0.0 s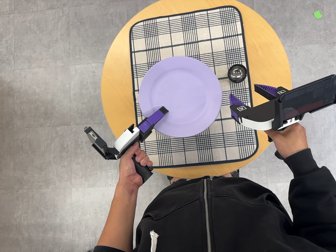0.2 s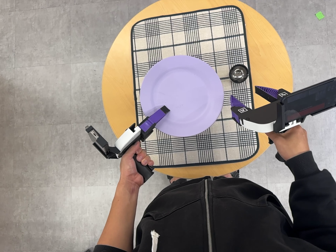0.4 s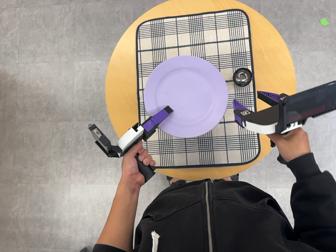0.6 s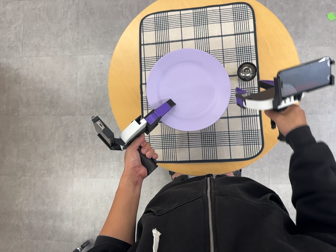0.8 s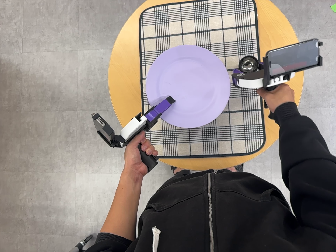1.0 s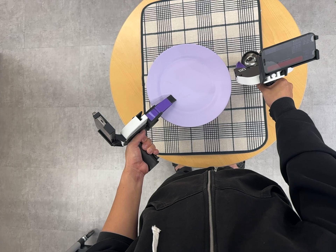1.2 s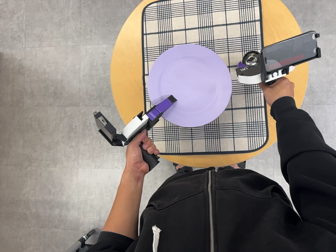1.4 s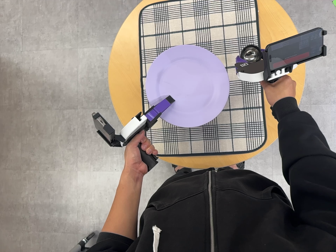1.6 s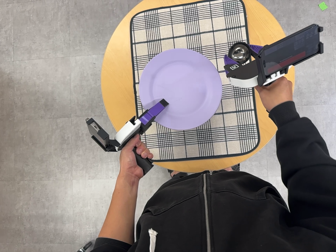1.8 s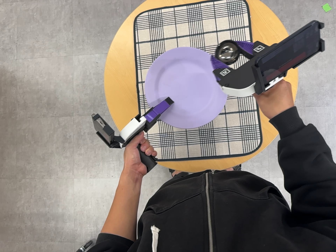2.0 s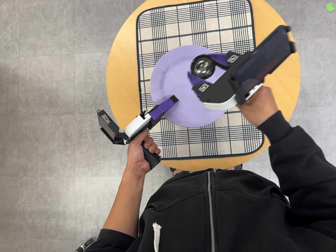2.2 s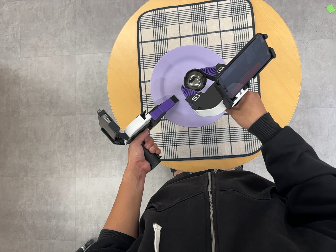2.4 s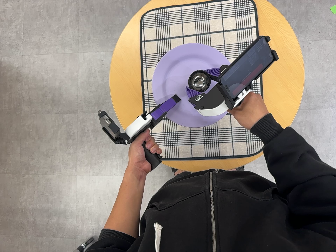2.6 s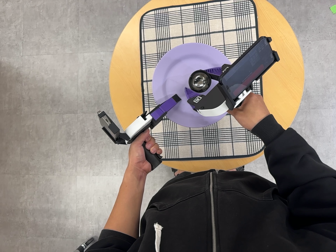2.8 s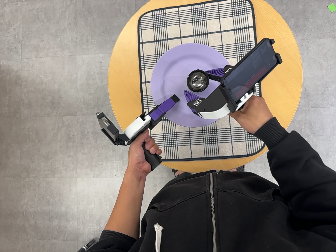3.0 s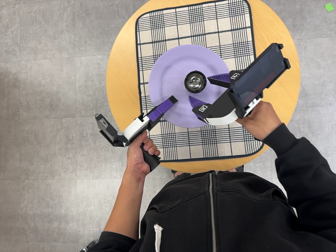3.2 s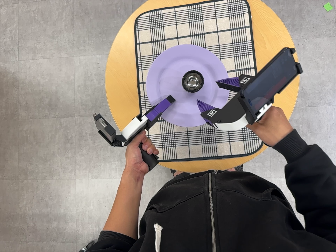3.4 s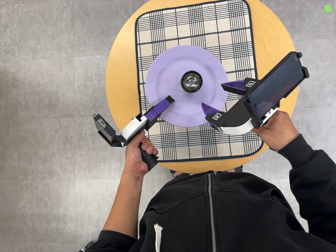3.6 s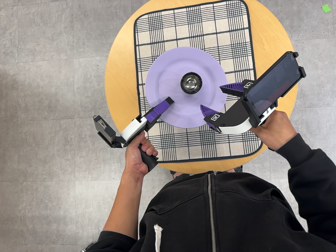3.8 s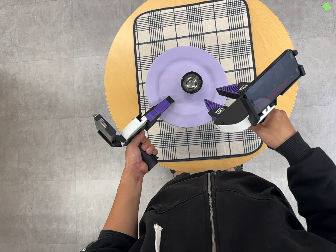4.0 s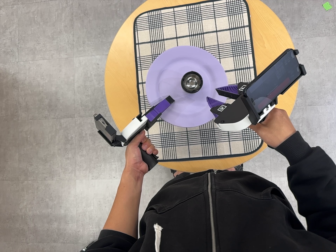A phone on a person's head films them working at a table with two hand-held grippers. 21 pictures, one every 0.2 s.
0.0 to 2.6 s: The camera shifts only a little, or ends up much as it began.
2.6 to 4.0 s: The camera keeps its place and its aim.
The film runs backward here.
